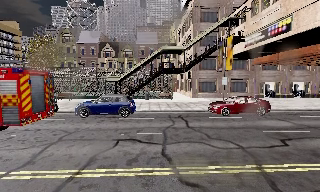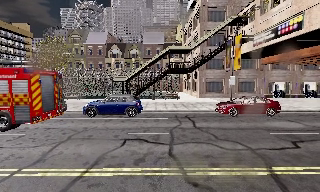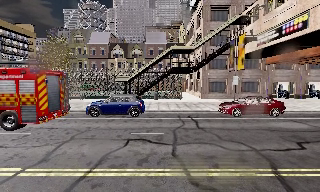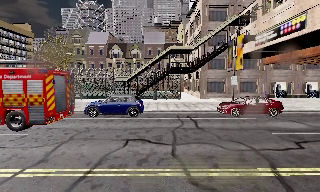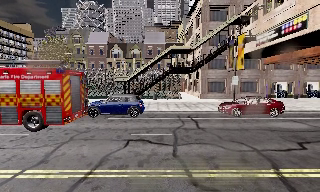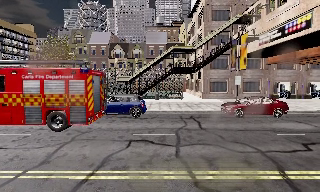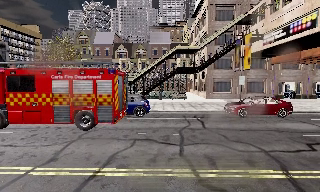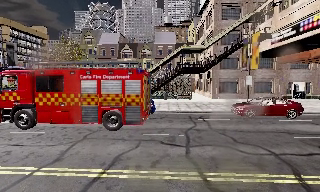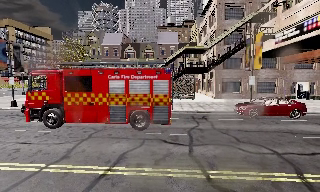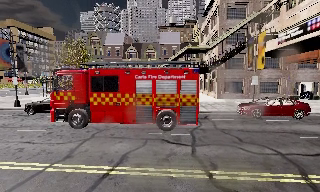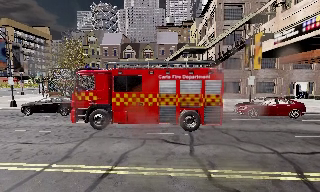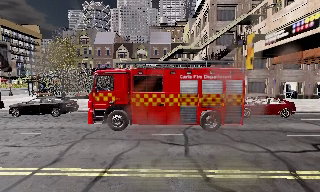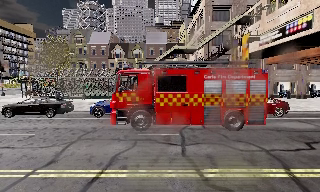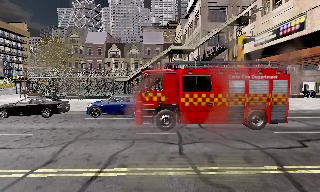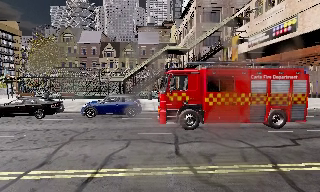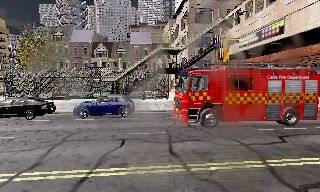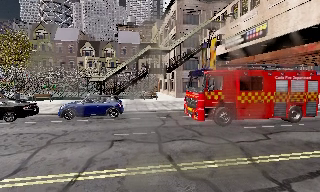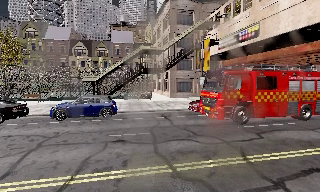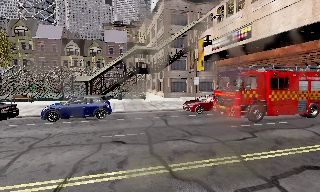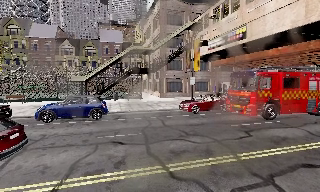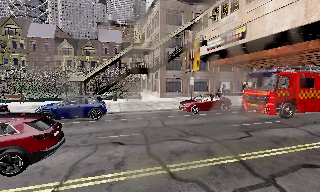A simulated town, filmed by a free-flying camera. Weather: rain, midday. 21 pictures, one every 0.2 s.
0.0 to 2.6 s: The camera travels to its left, about 0.5 m, so close, fixed things drift to the right.
2.6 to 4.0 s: The scene slides to the left, as the camera pans about 15 degrees to its right.
The film runs backward here.
